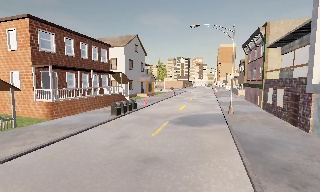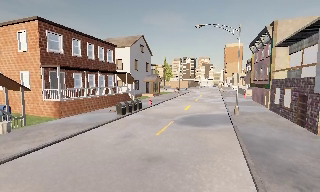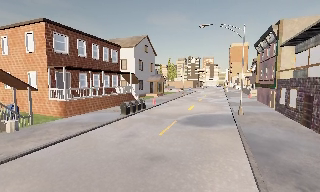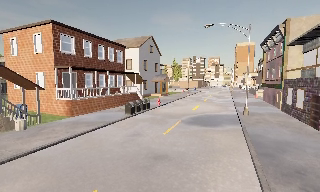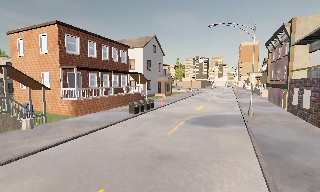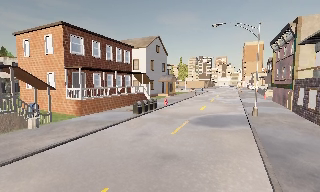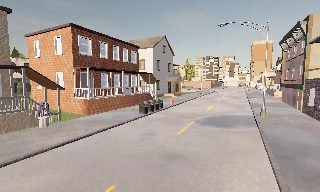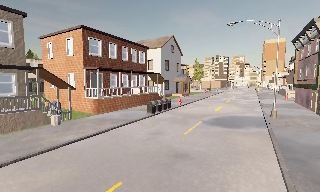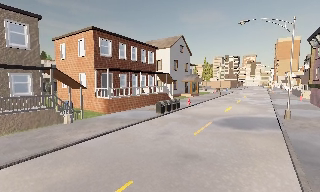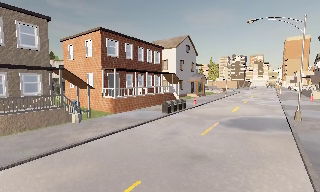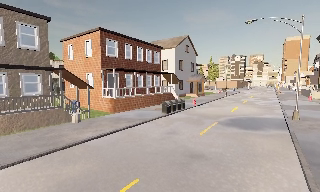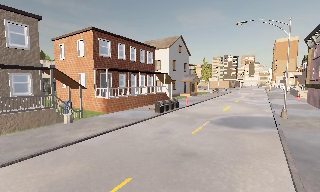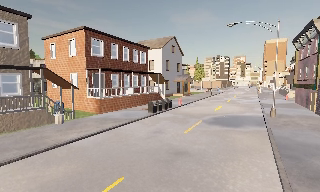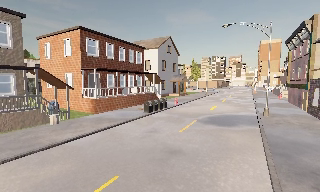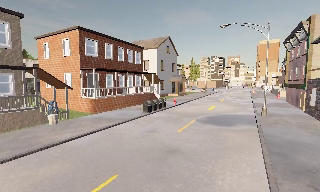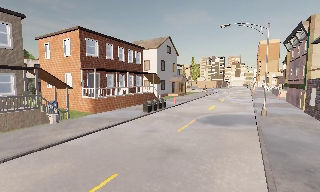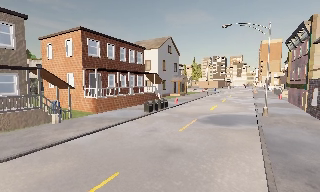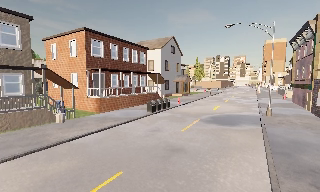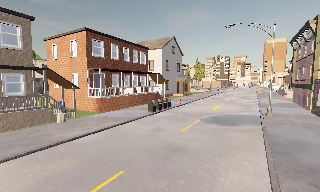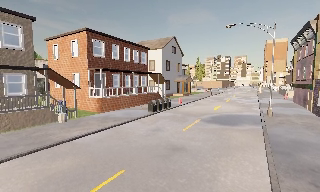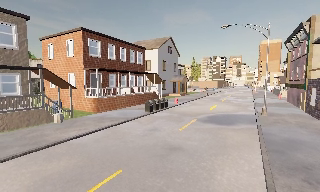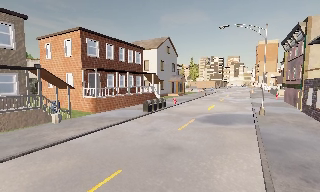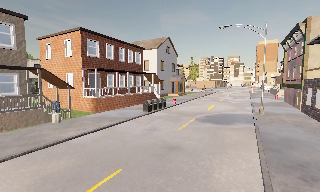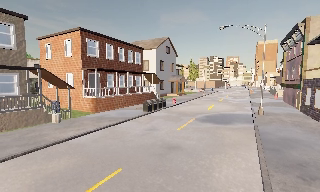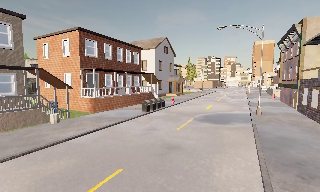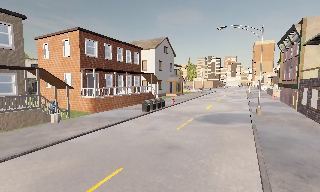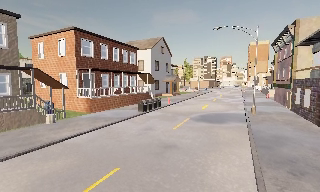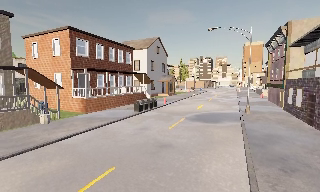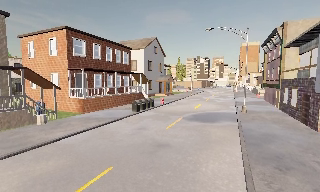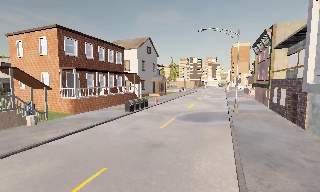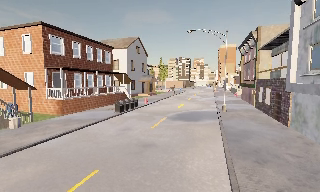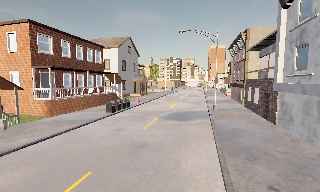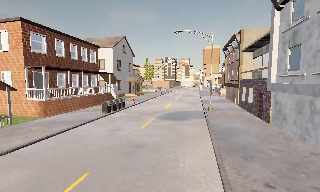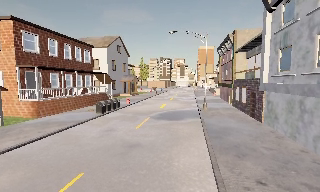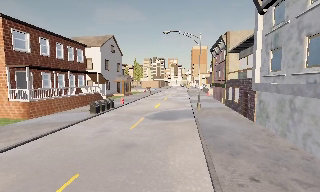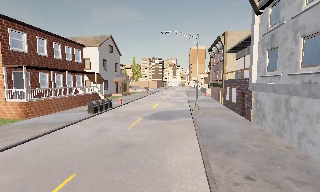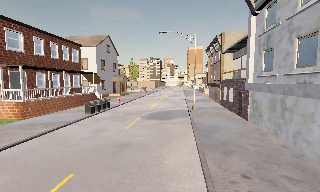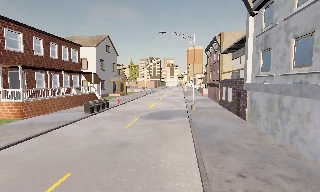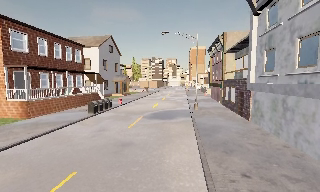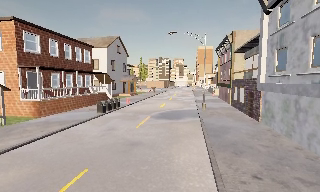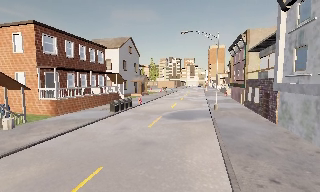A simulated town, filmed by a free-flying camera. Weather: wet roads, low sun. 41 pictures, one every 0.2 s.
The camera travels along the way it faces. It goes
backward.
0.0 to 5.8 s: The camera travels backward, about 1.5 m, so what stands in front gets smaller.
5.8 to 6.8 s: The scene slides to the left, as the camera pans about 15 degrees to its right.
6.8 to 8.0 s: The camera shifts only a little, or ends up much as it began.
The film runs backward here.
